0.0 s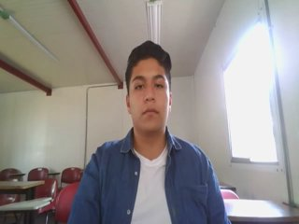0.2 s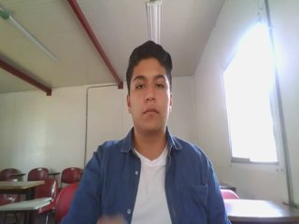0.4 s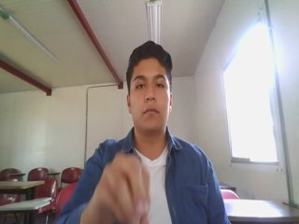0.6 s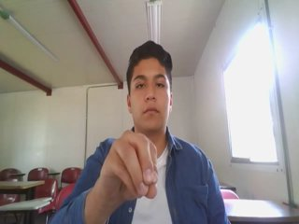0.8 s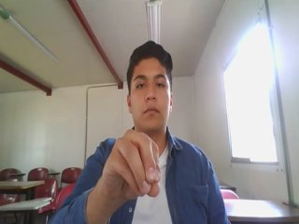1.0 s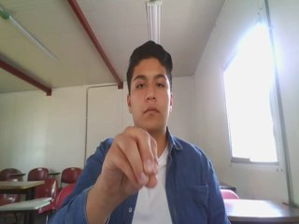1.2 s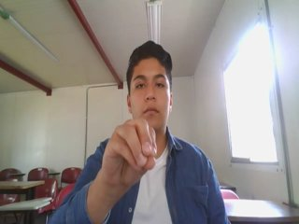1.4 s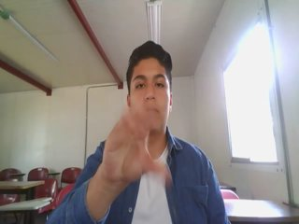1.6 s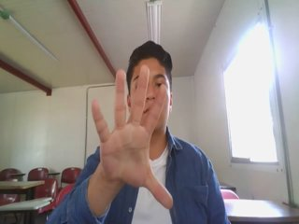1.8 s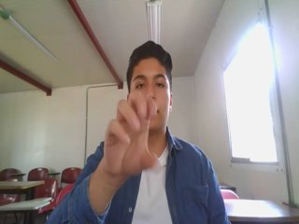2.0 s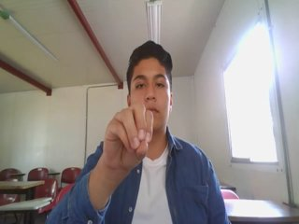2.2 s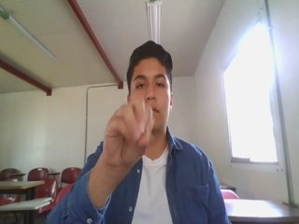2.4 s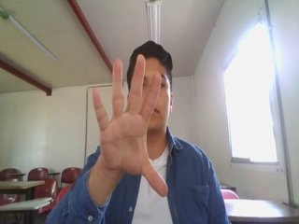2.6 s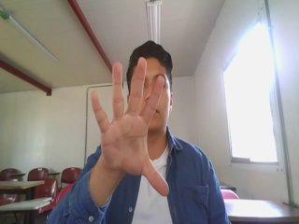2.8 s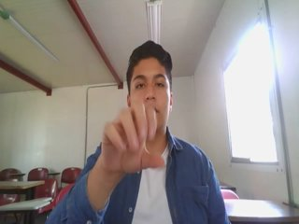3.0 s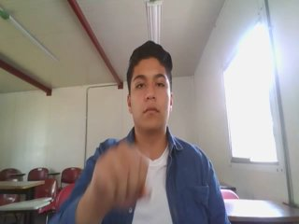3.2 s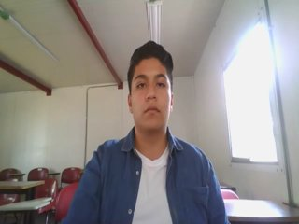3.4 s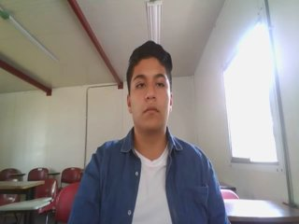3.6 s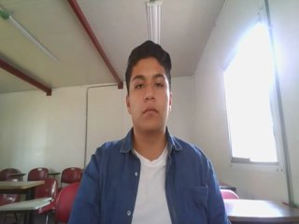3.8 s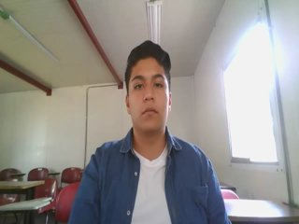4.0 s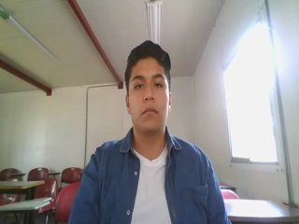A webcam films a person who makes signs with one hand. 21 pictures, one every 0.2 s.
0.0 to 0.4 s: Non-gesture.
0.5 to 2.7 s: Open twice.
2.8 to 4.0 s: Non-gesture.
